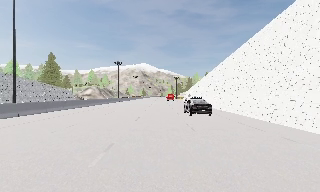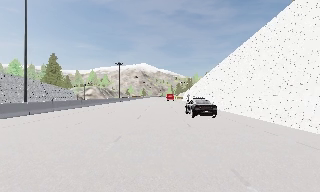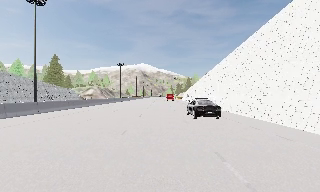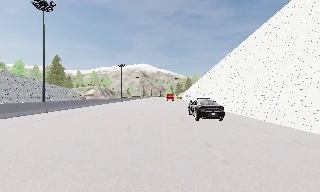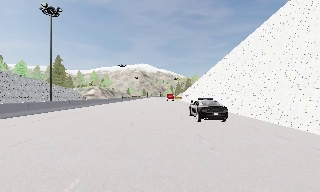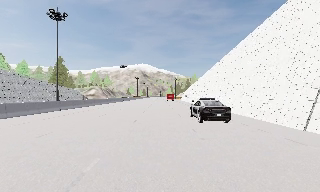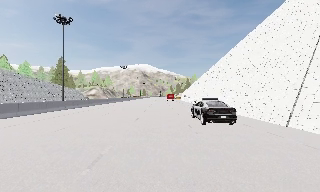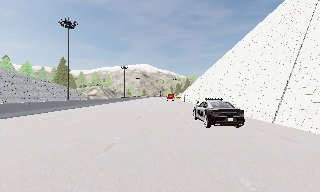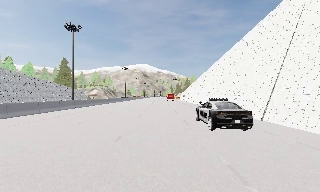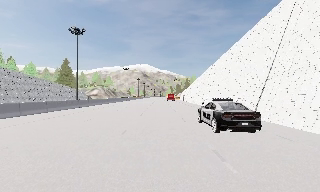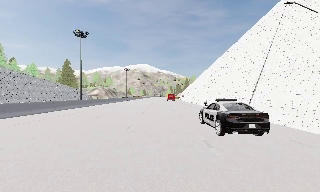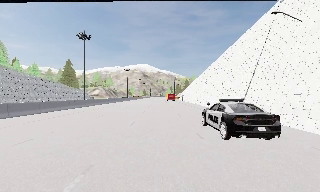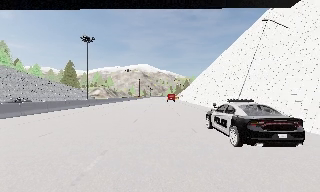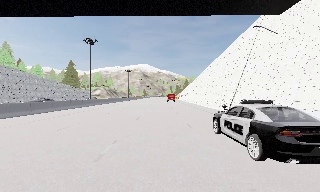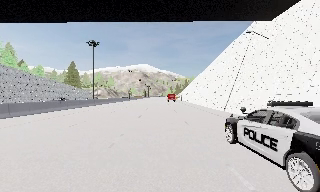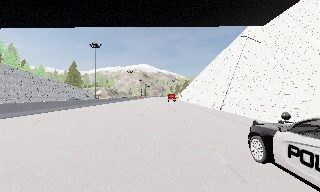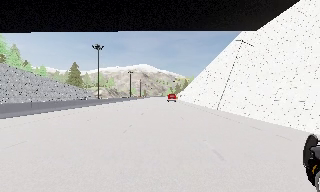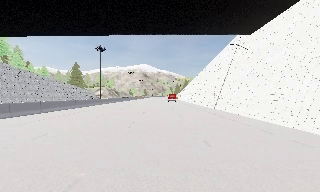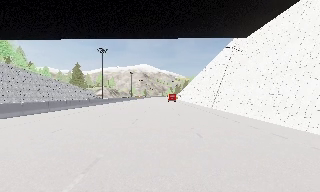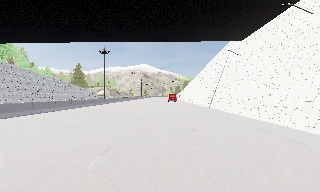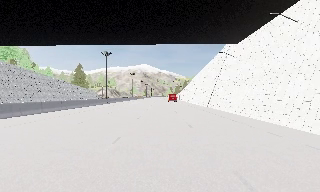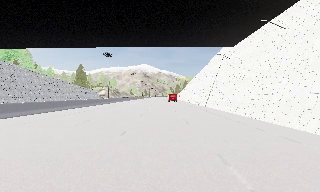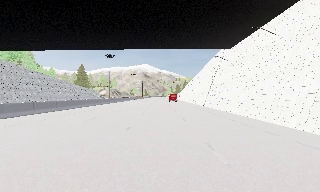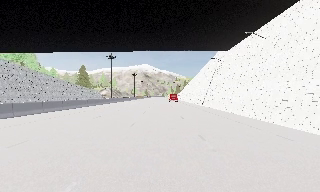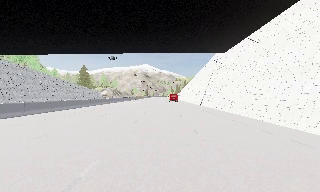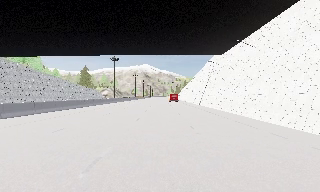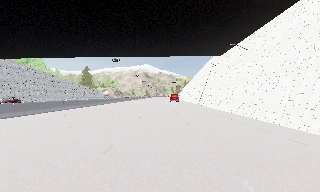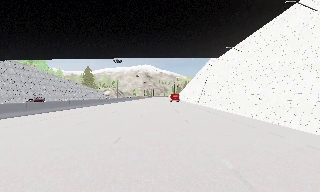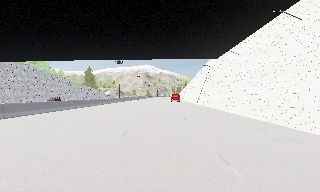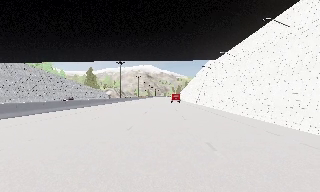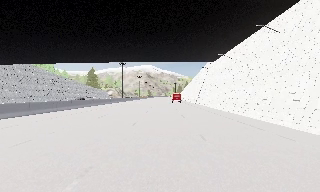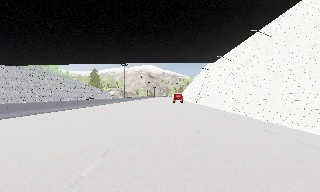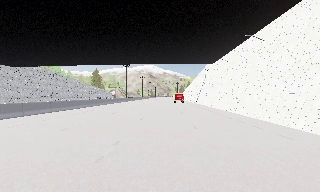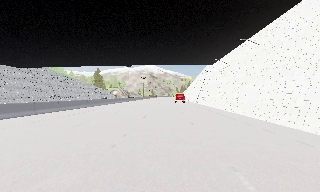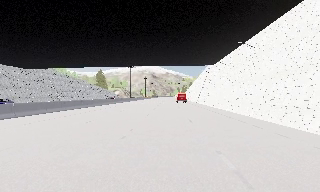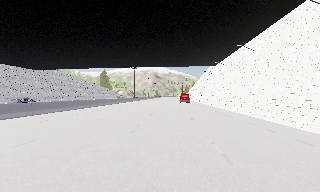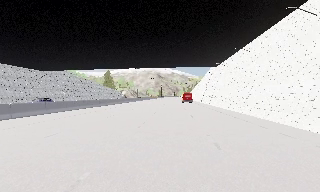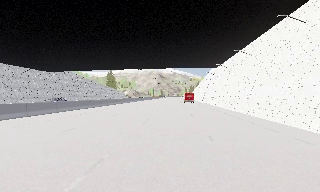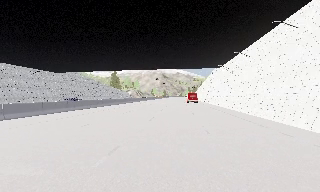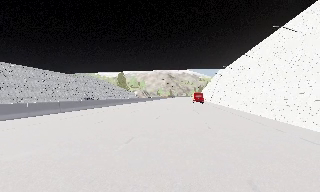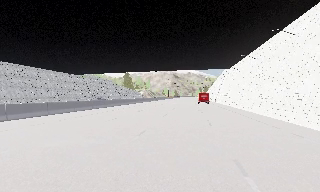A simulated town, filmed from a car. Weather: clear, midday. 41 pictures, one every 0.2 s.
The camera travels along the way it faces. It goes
backward.
0.0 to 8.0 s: The scene slides to the right, as the camera pans about 10 degrees to its left. It travels backward, about 45 m, so what stands in front gets smaller.
The film runs backward here.
